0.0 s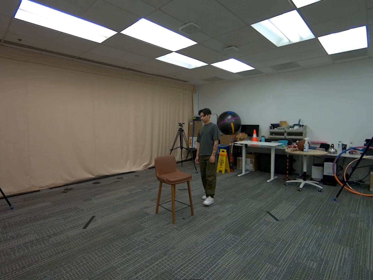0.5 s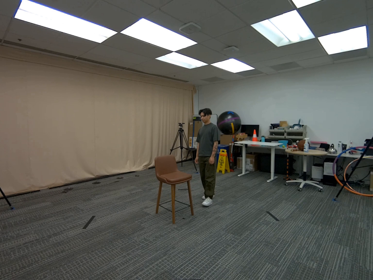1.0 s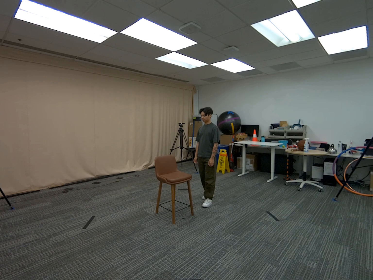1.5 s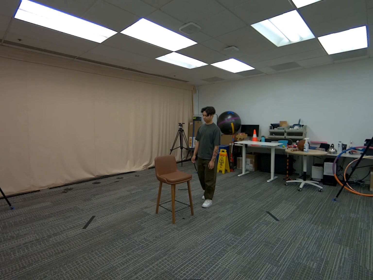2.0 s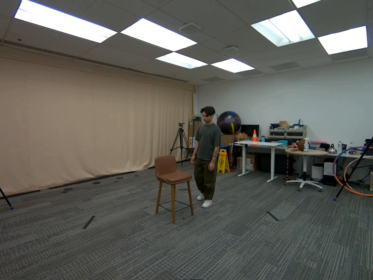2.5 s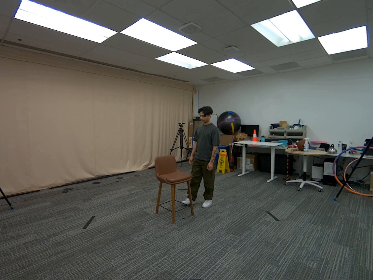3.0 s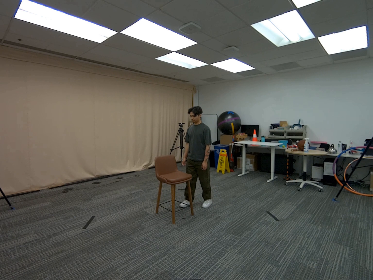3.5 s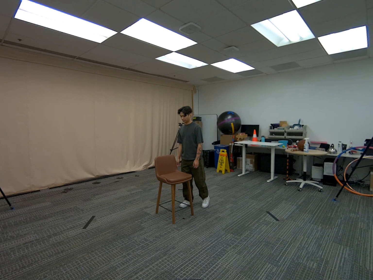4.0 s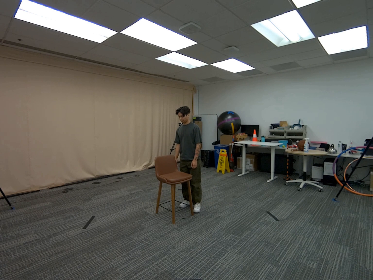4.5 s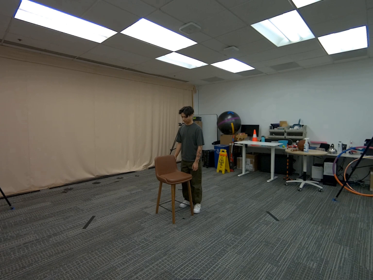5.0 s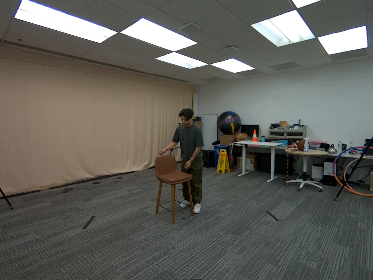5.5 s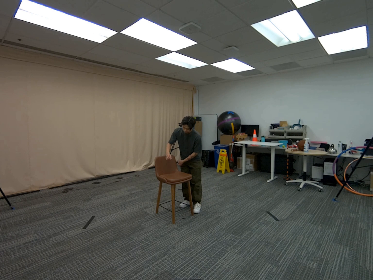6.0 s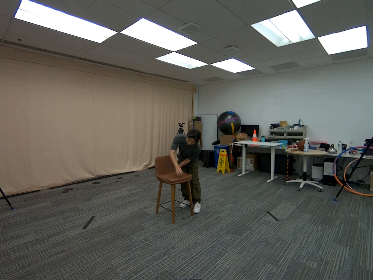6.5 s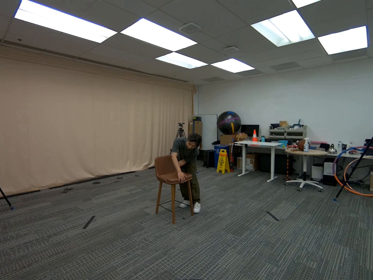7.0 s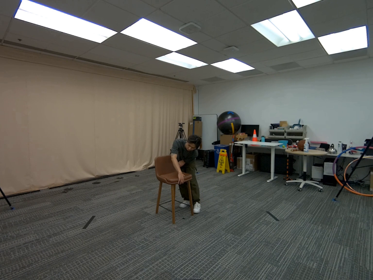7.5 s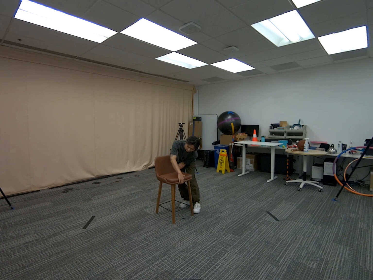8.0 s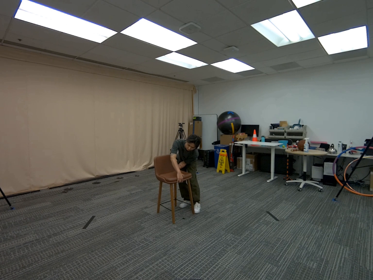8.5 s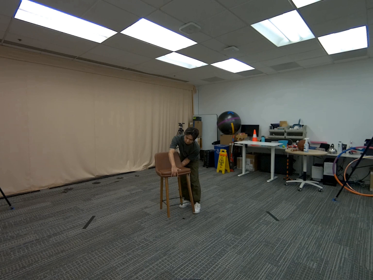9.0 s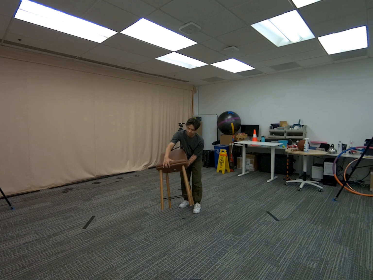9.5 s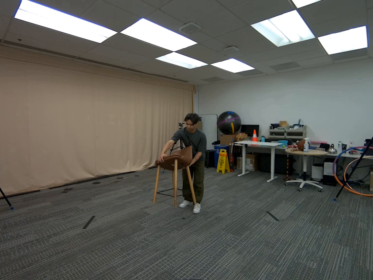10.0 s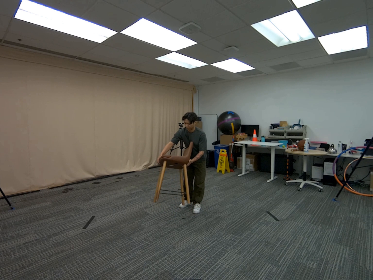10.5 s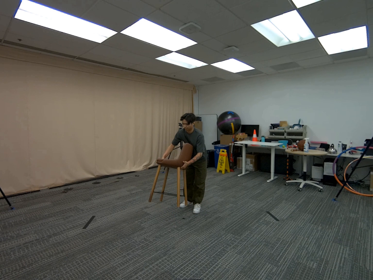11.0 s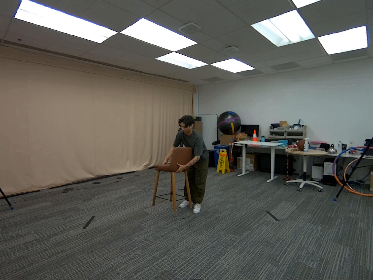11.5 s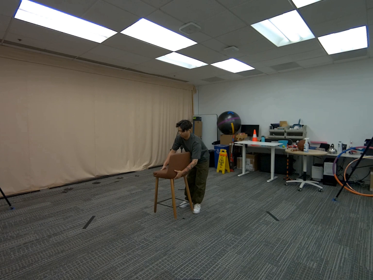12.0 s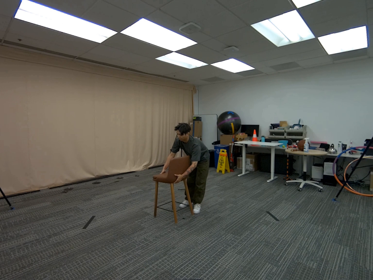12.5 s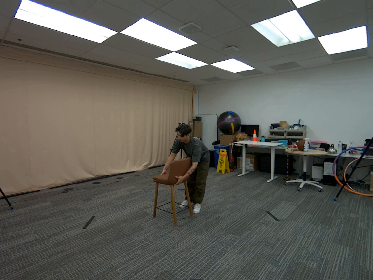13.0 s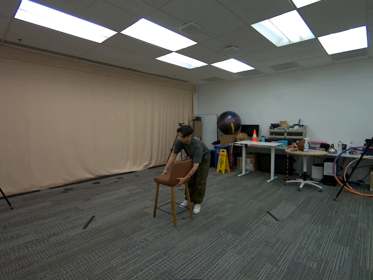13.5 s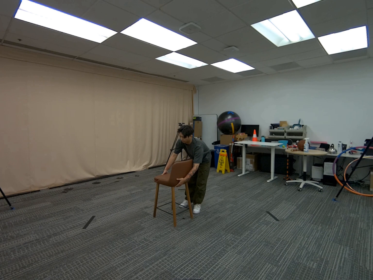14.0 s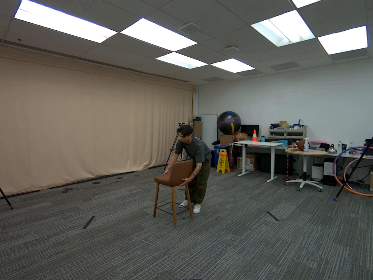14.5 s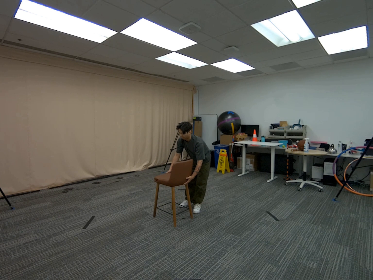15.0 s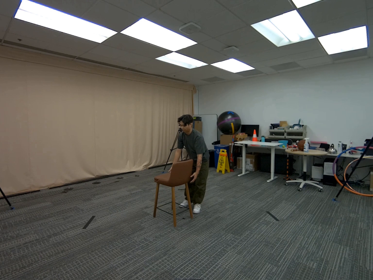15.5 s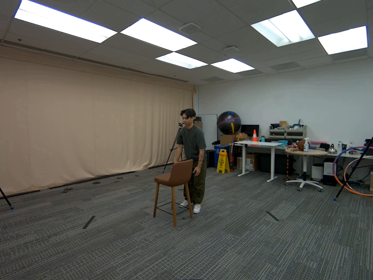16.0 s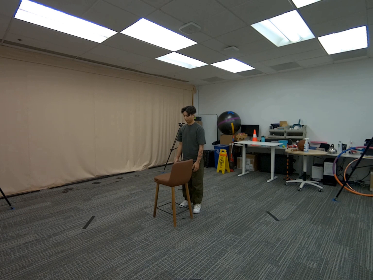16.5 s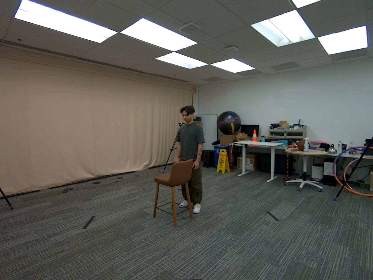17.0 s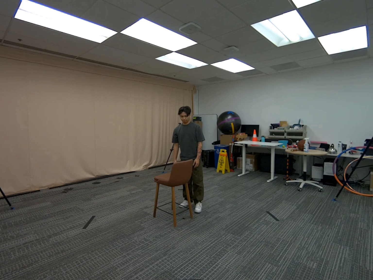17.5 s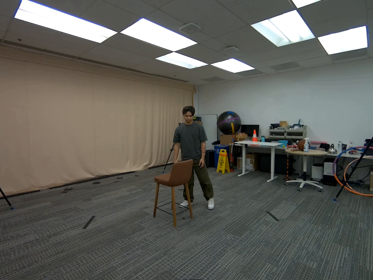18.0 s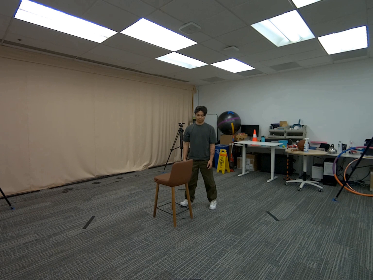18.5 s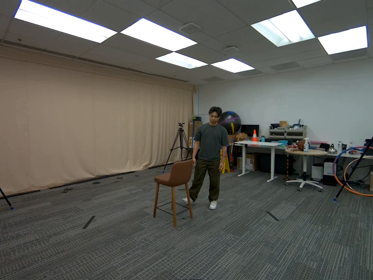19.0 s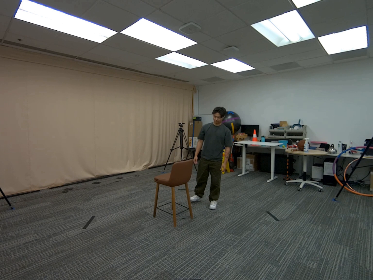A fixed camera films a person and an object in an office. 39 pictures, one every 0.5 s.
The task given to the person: Walk over to the tall bar stool and grasp the stool with both hands rotating the bar stool 180° and then placing the tall bar stool back on the ground.
